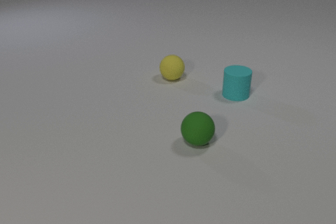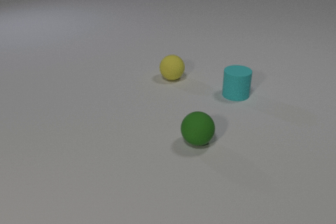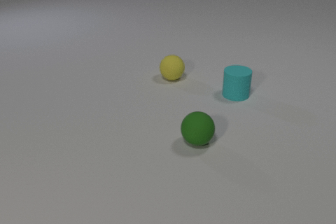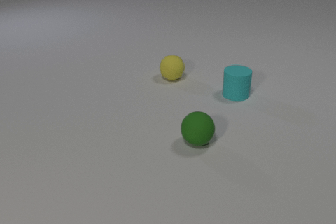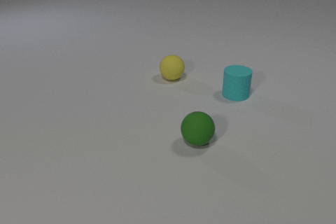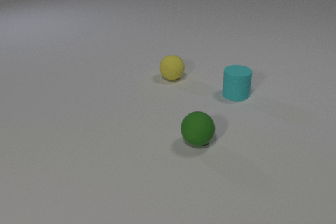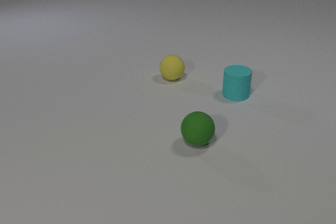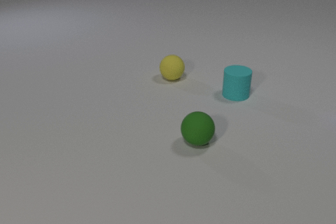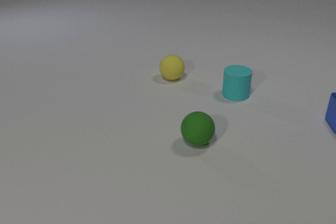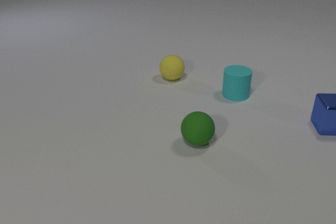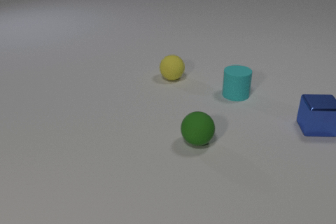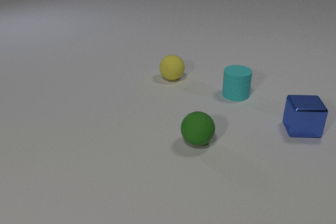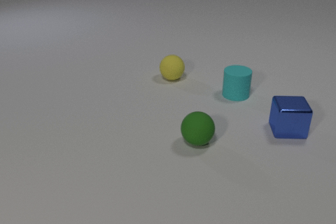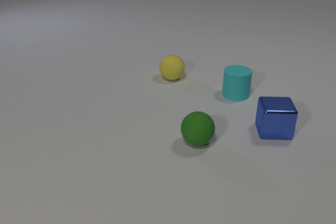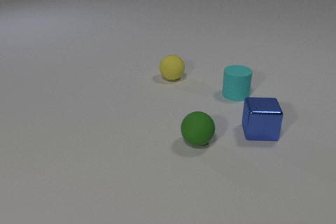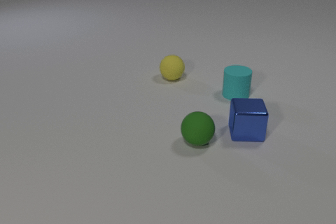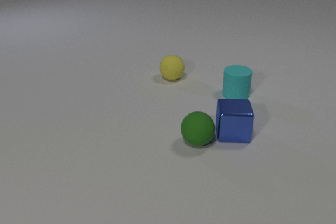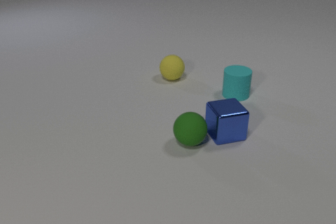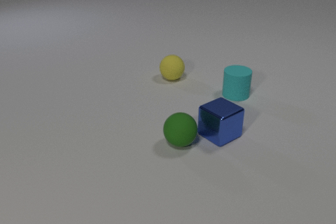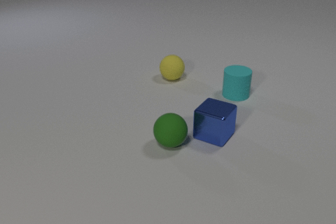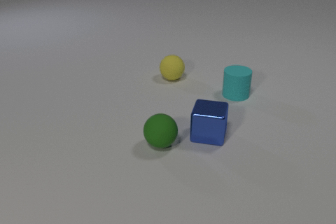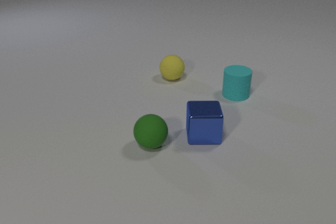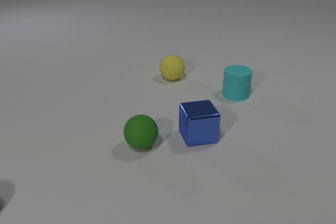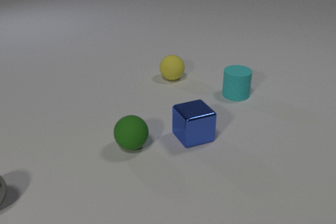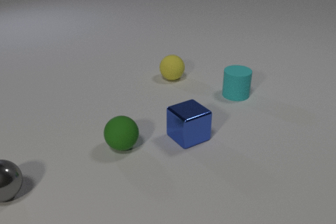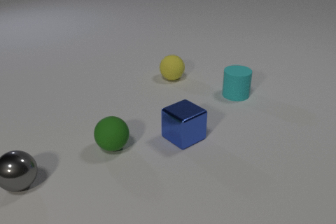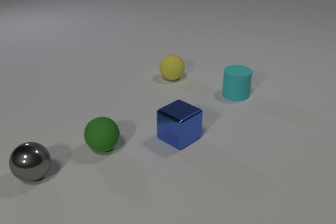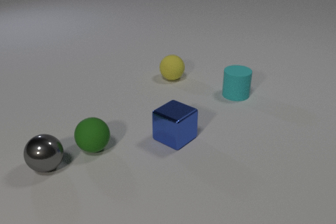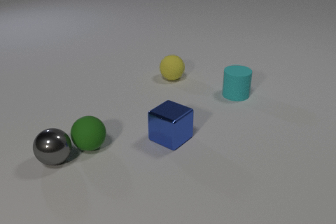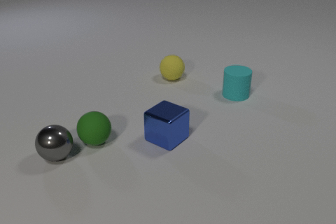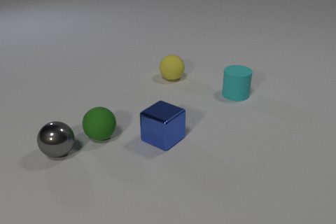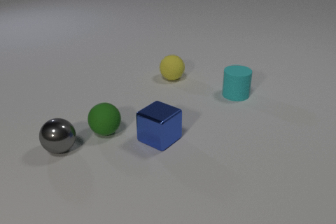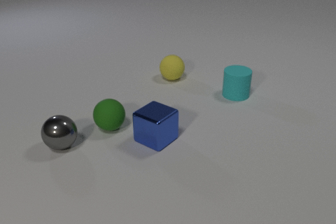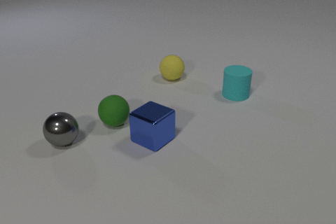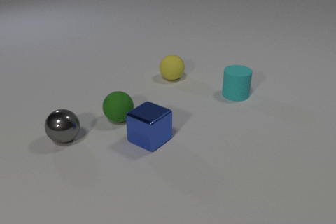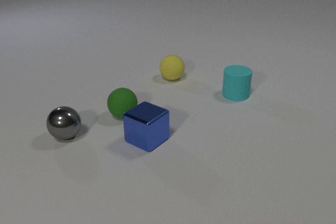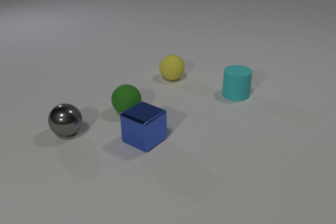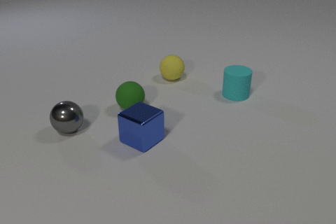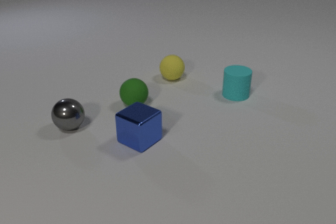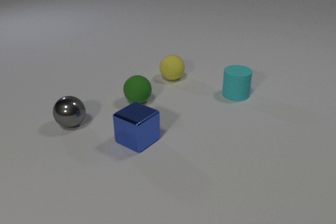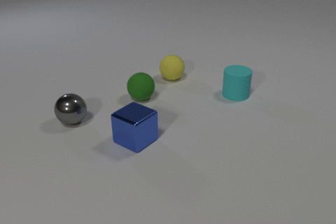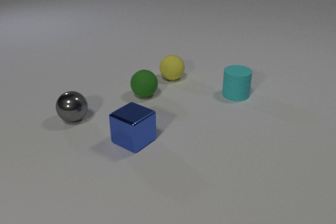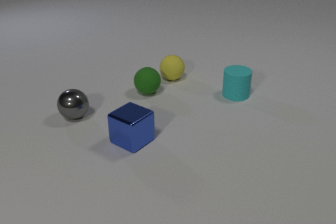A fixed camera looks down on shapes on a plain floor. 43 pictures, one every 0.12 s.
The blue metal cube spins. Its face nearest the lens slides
to the right.
The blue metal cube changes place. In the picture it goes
to the left.
0.00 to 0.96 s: The blue metal cube comes in at the right edge, slides to the left.
0.96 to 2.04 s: The blue metal cube slides to the left and toward the camera, spins counterclockwise seen from above by about 15 degrees, its near face sliding to the right. The green rubber sphere rolls to the left. The blue metal cube and the green rubber sphere collide.
2.04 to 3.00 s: The blue metal cube slides to the left, spins counterclockwise seen from above by about 120 degrees, its near face sliding to the right. The green rubber sphere rolls to the left. The gray metal sphere comes in at the left edge, rolls to the right and away from the camera.
3.00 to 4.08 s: The blue metal cube slides to the left. The green rubber sphere rolls away from the camera. The gray metal sphere rolls away from the camera and to the right. The green rubber sphere and the gray metal sphere collide.
4.08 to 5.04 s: The blue metal cube slides to the left. The green rubber sphere rolls away from the camera and to the right. The gray metal sphere rolls away from the camera.
How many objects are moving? 3.
Are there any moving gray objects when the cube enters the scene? no.
What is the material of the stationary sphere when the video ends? rubber.
